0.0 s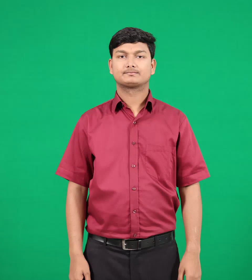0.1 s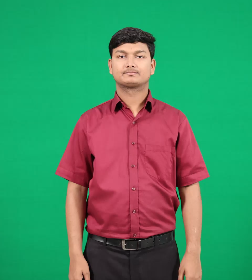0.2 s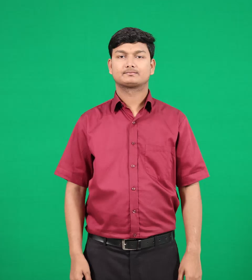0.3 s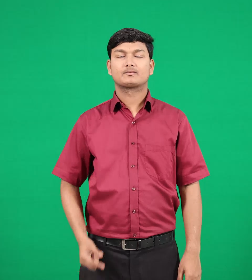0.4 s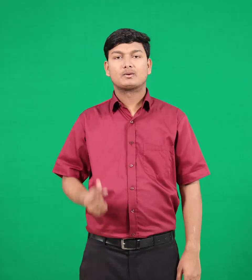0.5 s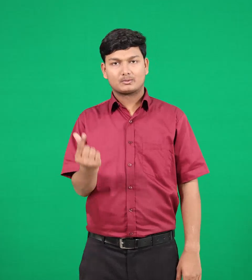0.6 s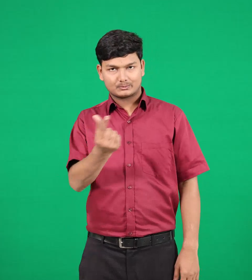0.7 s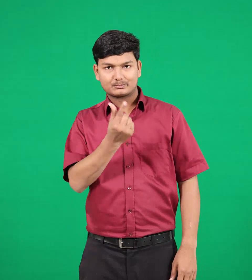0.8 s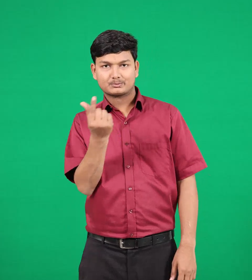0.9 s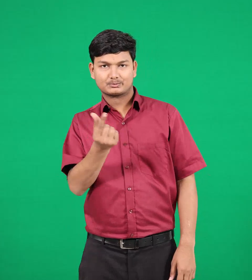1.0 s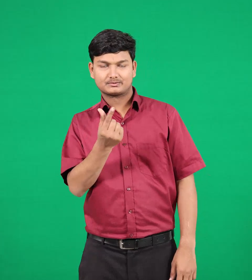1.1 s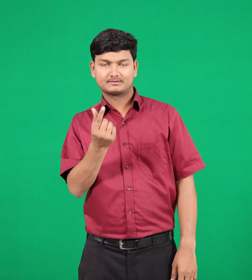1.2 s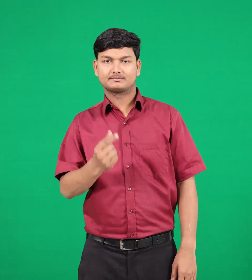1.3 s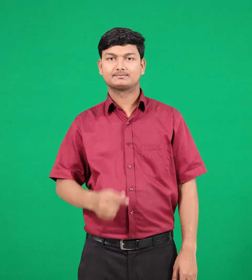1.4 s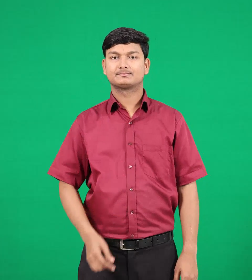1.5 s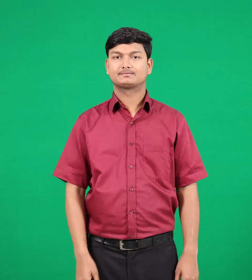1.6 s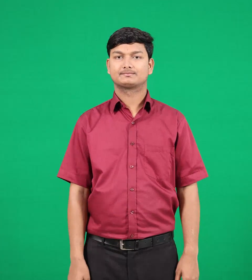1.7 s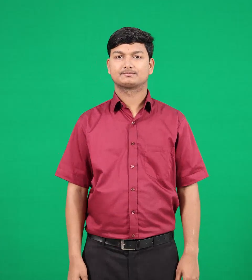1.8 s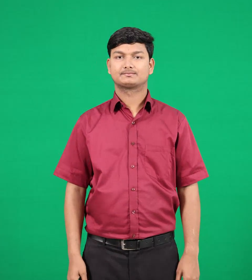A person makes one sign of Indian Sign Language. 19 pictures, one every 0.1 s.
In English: use
